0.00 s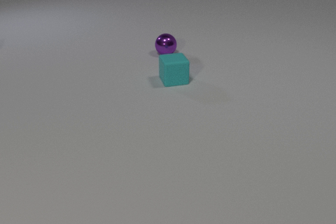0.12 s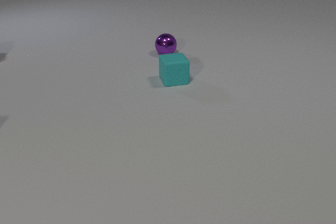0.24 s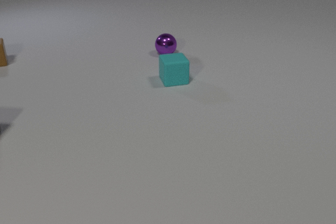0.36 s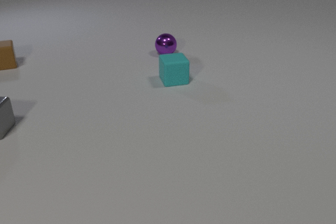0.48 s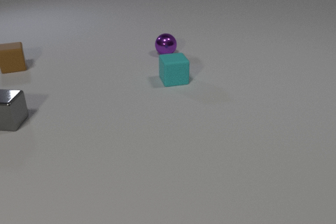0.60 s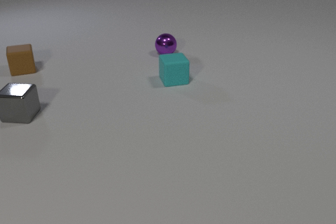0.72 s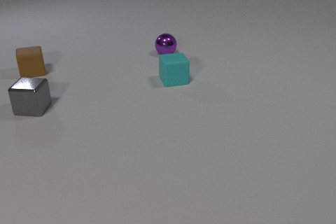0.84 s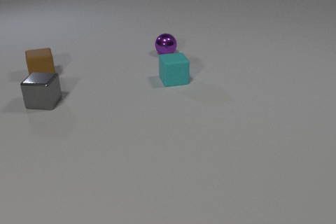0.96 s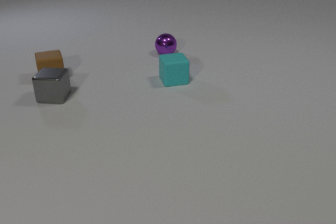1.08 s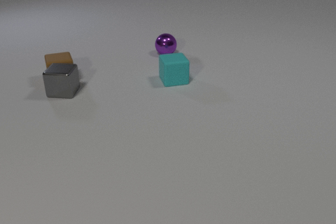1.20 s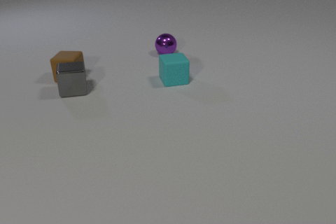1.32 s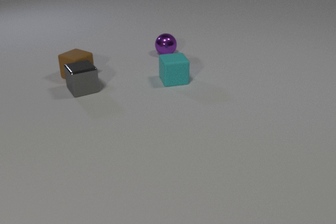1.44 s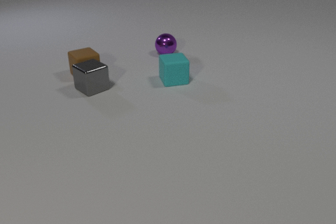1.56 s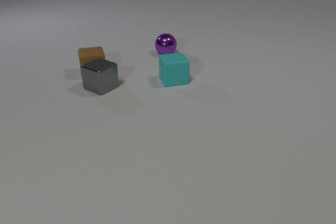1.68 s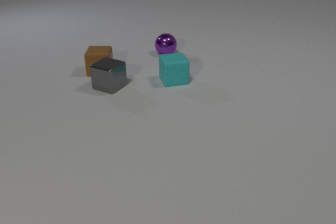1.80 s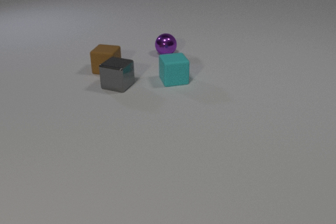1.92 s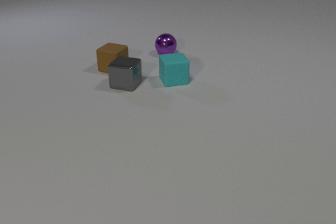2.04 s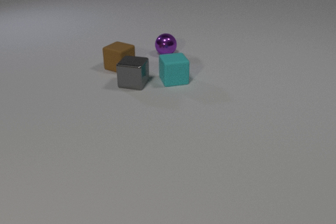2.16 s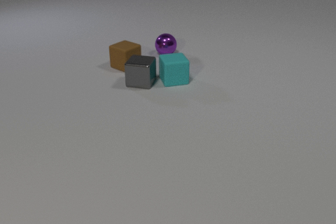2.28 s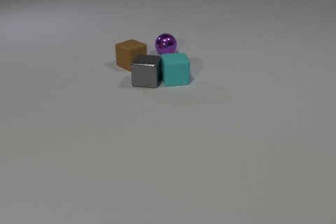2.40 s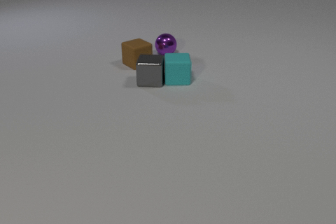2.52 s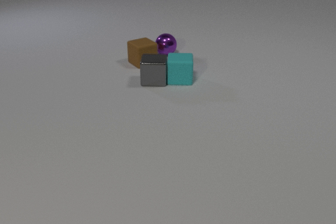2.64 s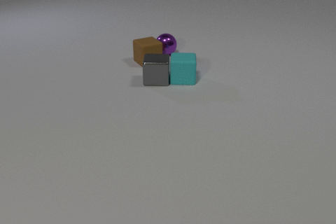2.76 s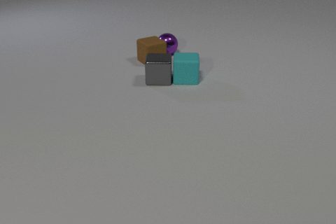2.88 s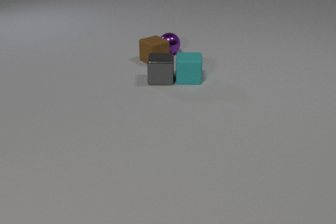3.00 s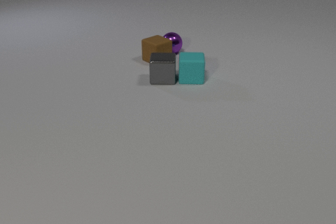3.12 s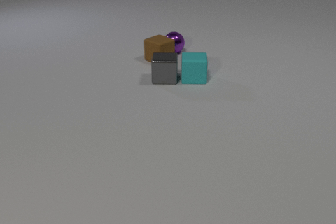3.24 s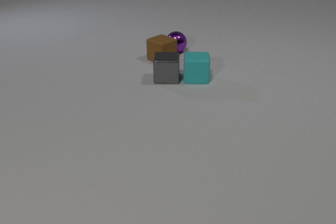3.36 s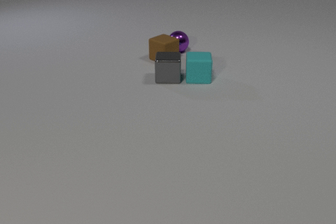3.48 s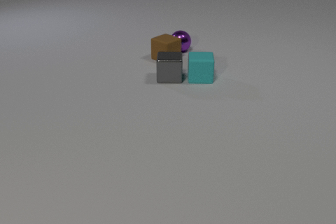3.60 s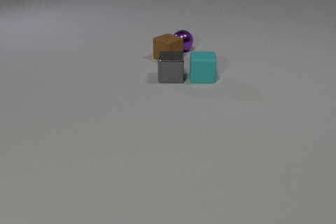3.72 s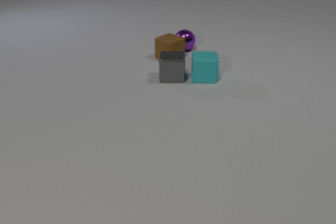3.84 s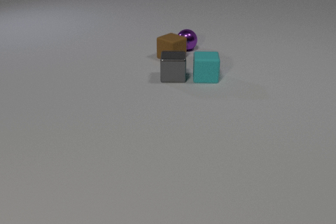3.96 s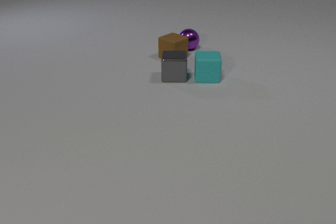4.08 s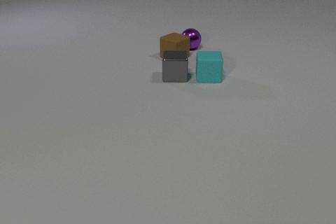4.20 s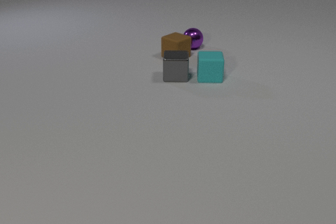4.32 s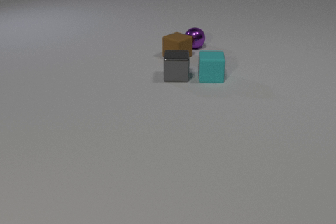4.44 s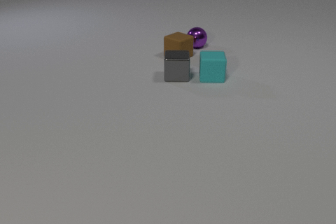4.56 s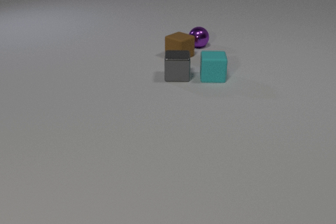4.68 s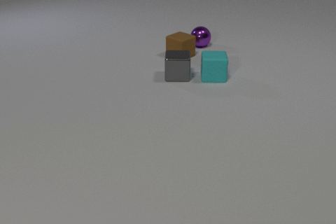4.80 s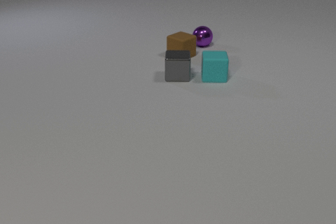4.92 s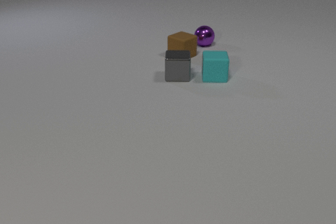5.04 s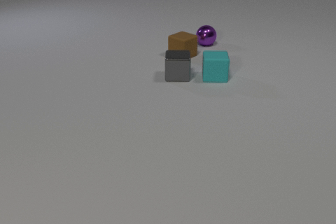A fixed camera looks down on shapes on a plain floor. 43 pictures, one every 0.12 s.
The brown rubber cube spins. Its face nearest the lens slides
to the left.
The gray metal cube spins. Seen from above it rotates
counterclockwise.
0.00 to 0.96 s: The brown rubber cube comes in at the left edge, slides toward the camera and to the right. The gray metal cube comes in at the left edge, slides to the right and away from the camera.
0.96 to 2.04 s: The brown rubber cube slides to the right, spins clockwise seen from above by about 135 degrees, its near face sliding to the left. The gray metal cube slides to the right, spins counterclockwise seen from above by about 75 degrees, its near face sliding to the right. The brown rubber cube and the gray metal cube collide.
2.04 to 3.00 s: The brown rubber cube slides to the right and away from the camera. The gray metal cube slides to the right. The cyan rubber cube slides to the right. The purple metal sphere rolls to the right. The gray metal cube and the cyan rubber cube collide. The brown rubber cube and the purple metal sphere collide.
3.00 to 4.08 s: The brown rubber cube slides to the right and away from the camera. The gray metal cube slides to the right and away from the camera. The cyan rubber cube slides to the right. The purple metal sphere rolls to the right and away from the camera.
4.08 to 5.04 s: The brown rubber cube slides to the right. The cyan rubber cube slides to the right. The purple metal sphere rolls to the right and away from the camera.
What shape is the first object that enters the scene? cube.
How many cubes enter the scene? 2.
How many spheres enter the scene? 0.
